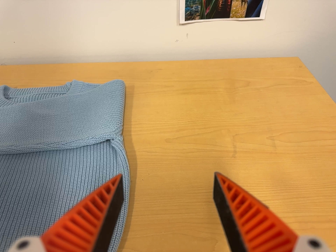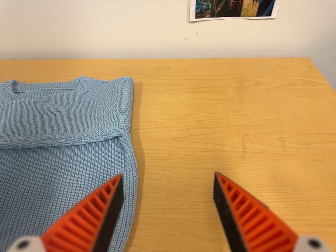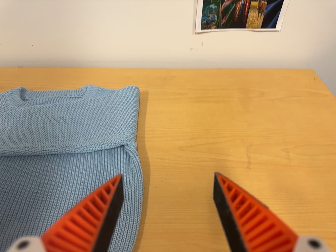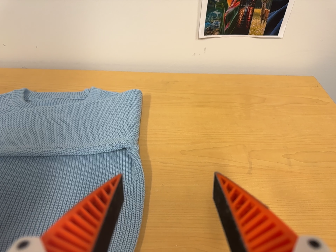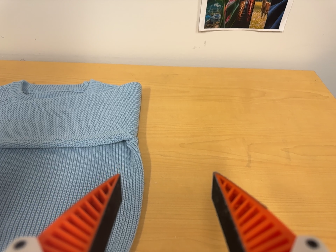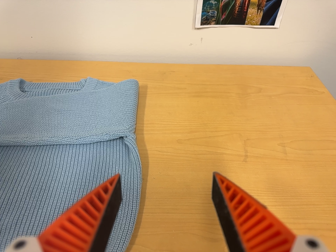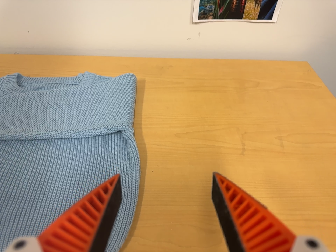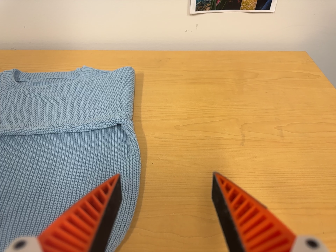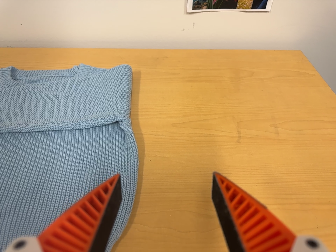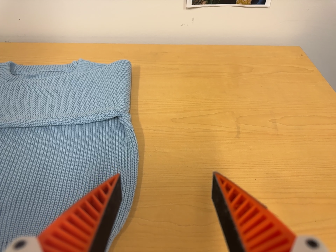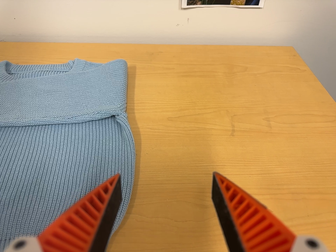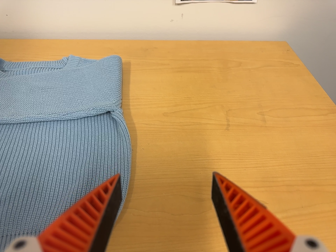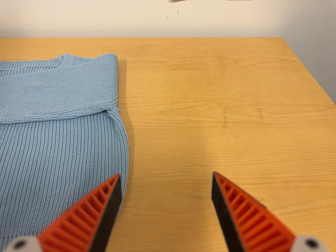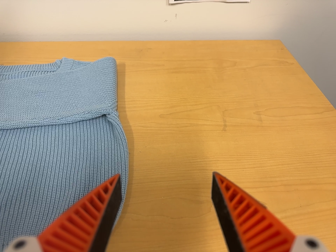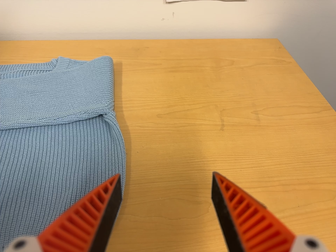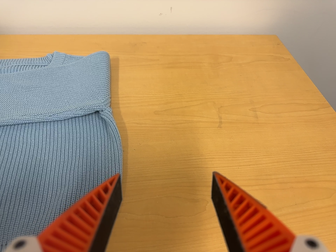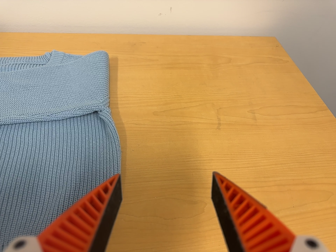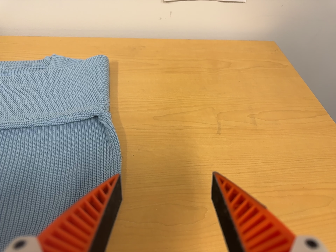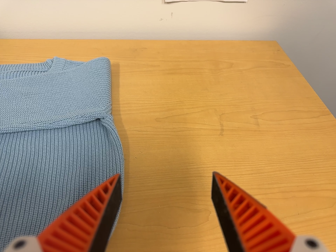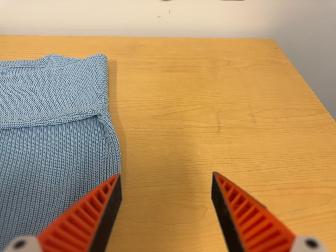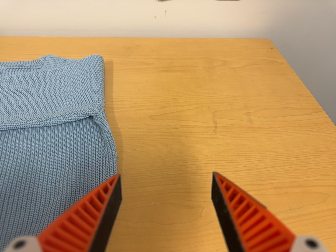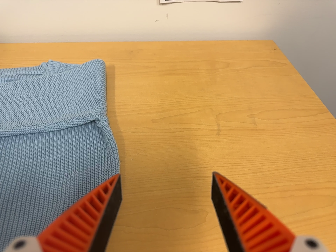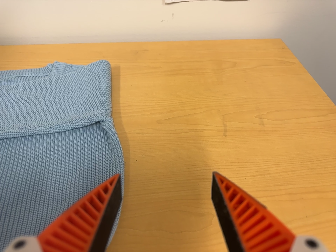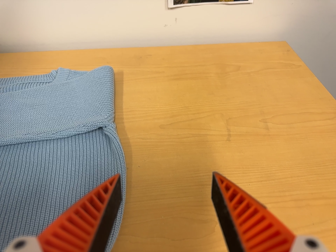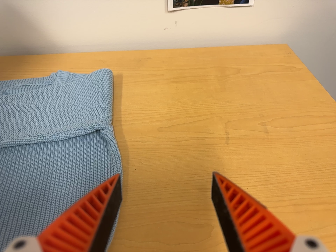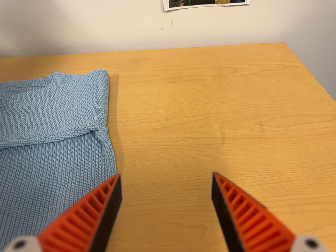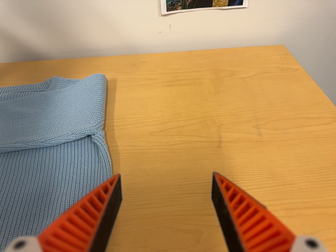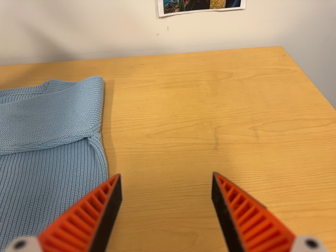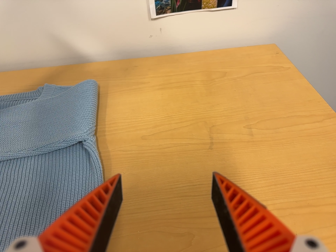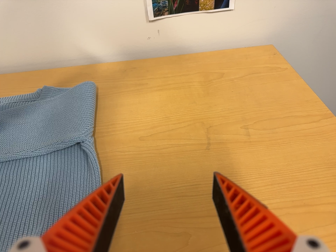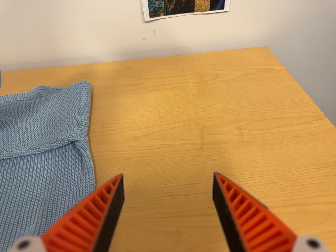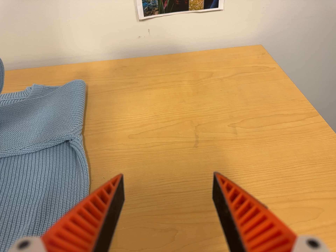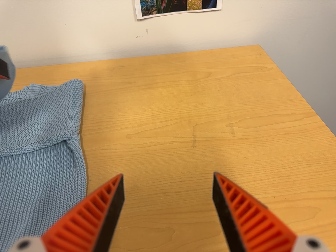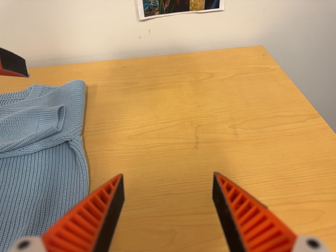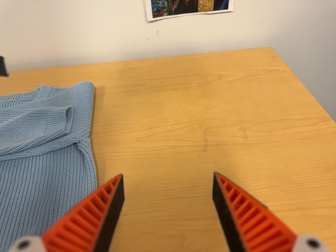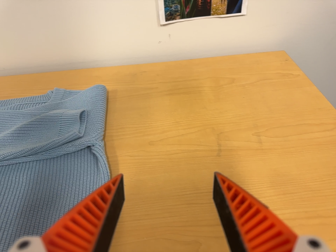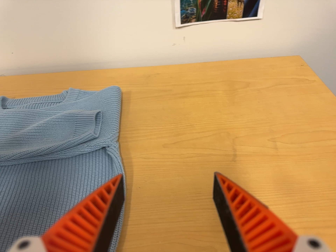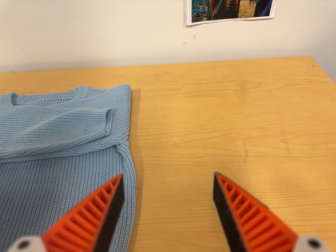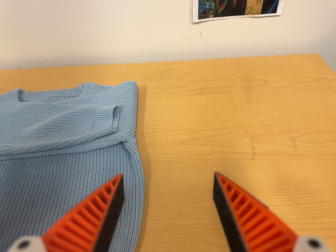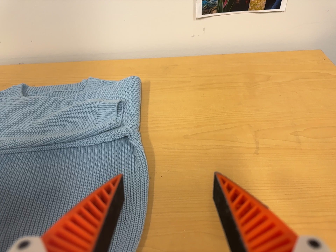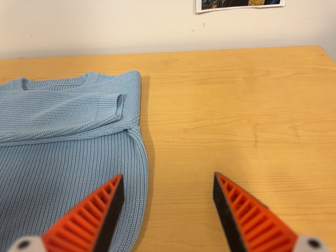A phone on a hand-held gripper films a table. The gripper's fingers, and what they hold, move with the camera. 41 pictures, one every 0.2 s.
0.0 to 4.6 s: The camera shifts only a little, or ends up much as it began.
4.6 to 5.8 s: The camera travels to its right, about 6 cm, so close, fixed things drift to the left.
5.8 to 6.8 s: The camera shifts only a little, or ends up much as it began.
6.8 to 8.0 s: The camera travels to its left, about 6 cm, so close, fixed things drift to the right.
The film runs forward here.
